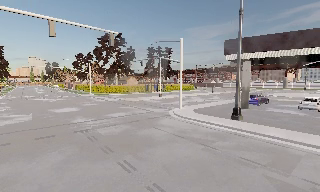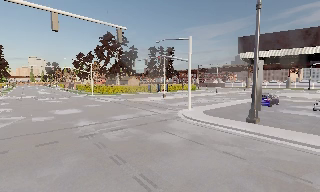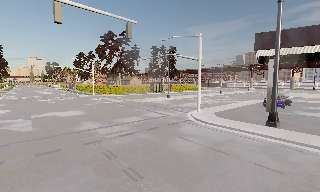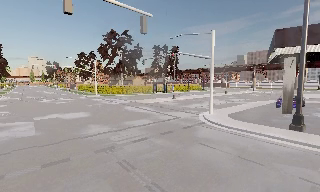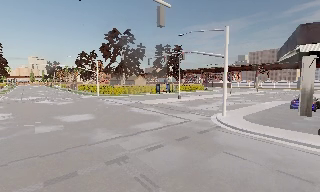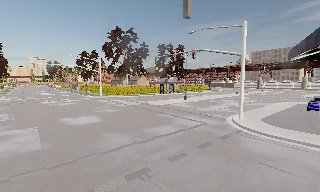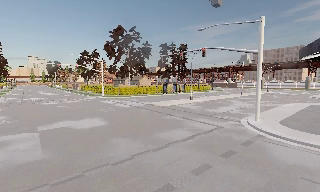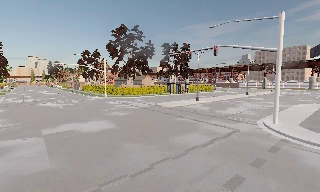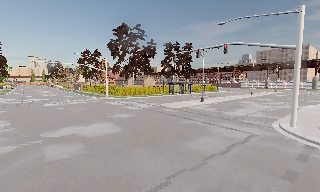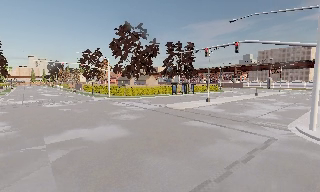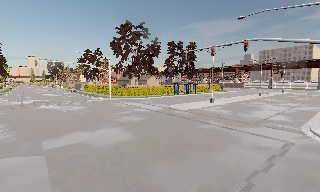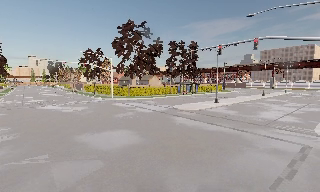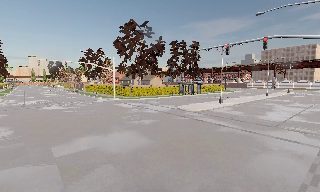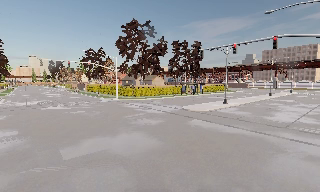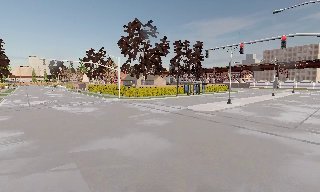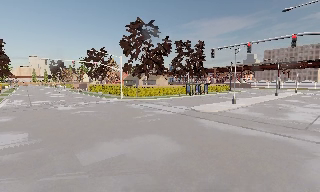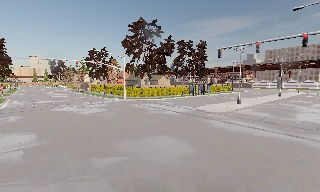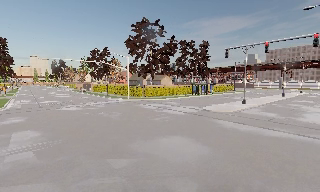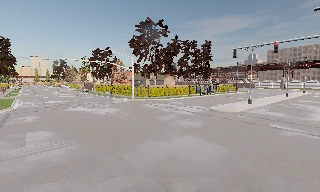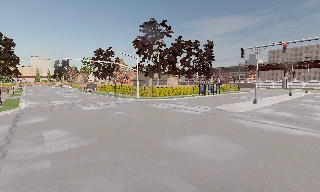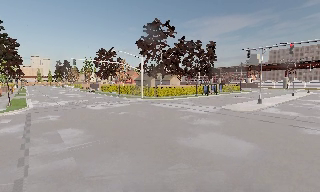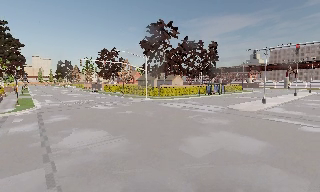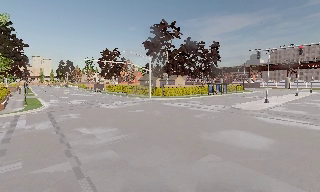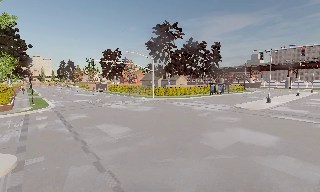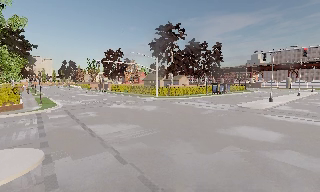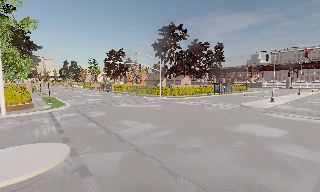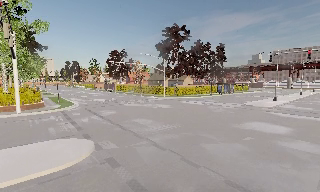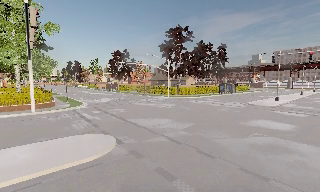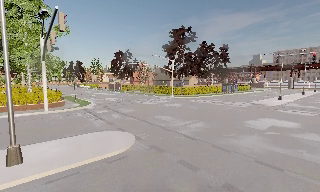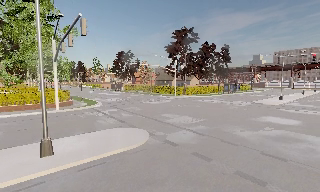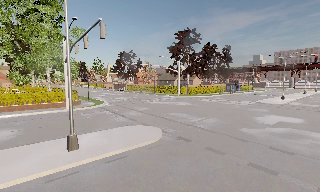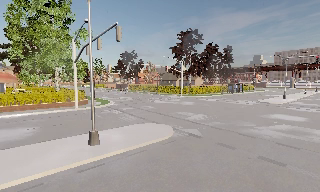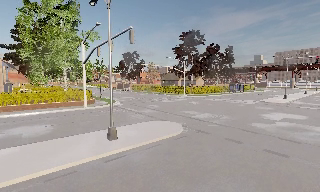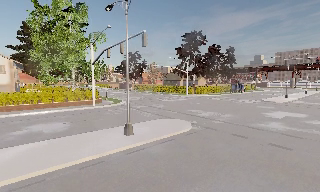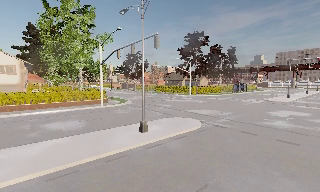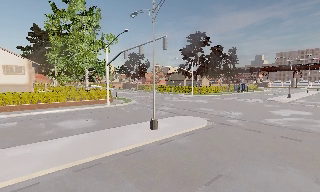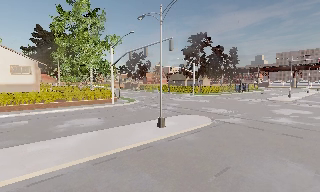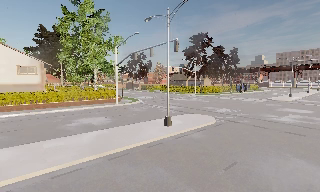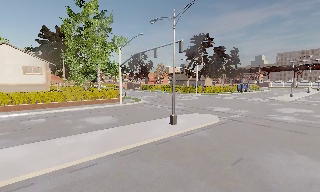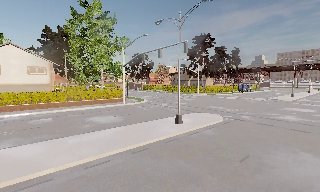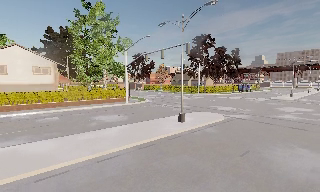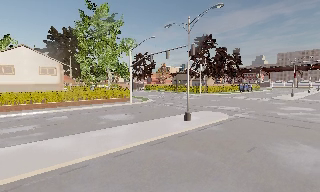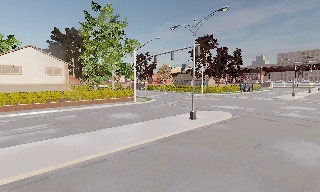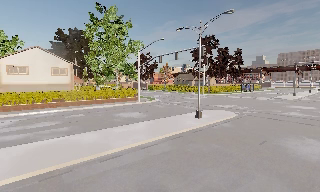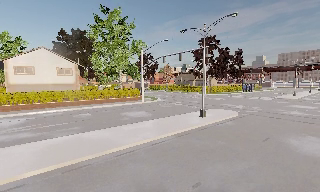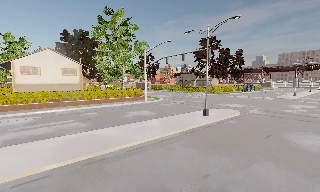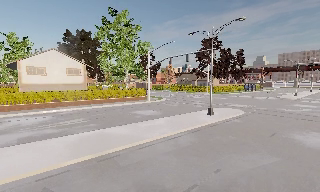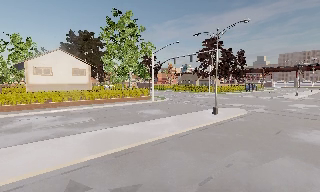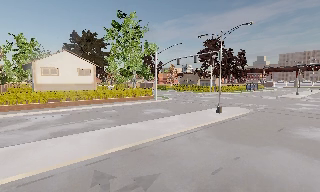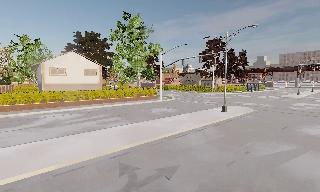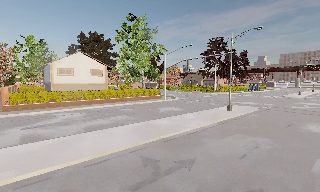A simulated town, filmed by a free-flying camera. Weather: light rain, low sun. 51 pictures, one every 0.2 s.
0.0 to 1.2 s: The camera travels forward and to its left, about 8 m, so what stands in front looms larger.
1.2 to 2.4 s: The camera travels forward and to its left, about 5 m, so what stands in front looms larger. It loses speed.
2.4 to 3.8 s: The camera travels to its left, about 4.5 m, so close, fixed things drift to the right.
3.8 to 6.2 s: The camera travels to its left and backward, about 11 m, so close, fixed things drift to the right.
6.2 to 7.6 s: The camera travels to its left and backward, about 6 m, so close, fixed things drift to the right. It loses speed.
7.6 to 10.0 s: The camera travels to its left and backward, about 8 m, so close, fixed things drift to the right.
The film runs backward here.
